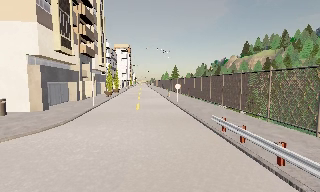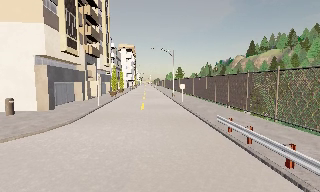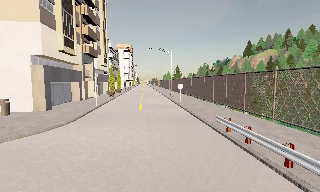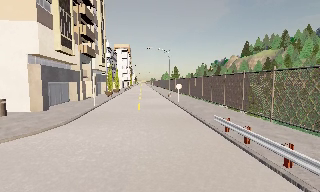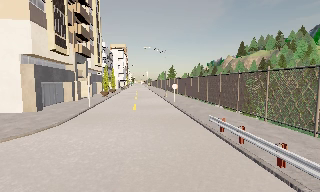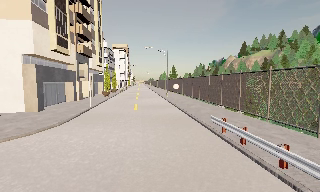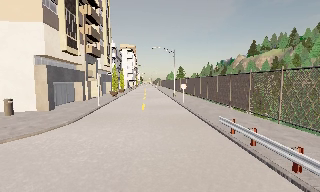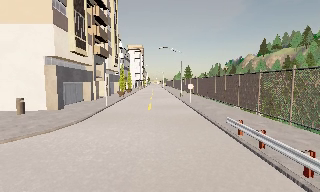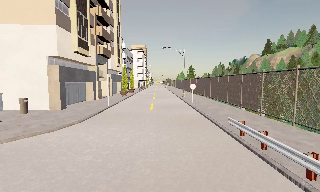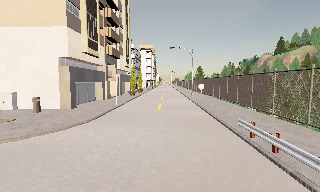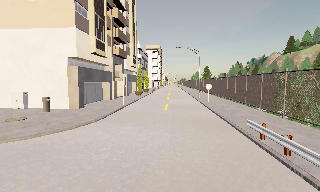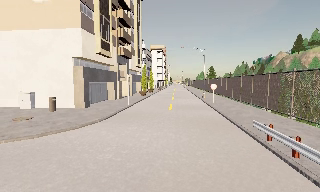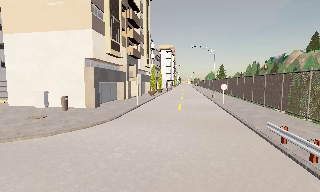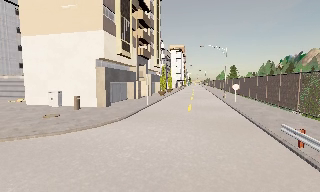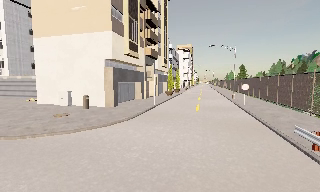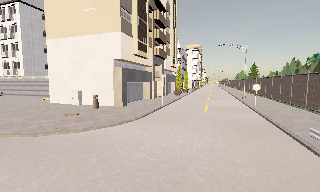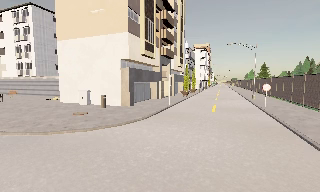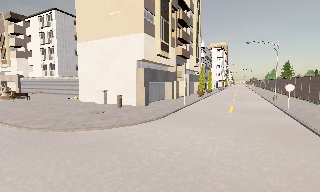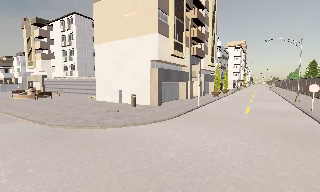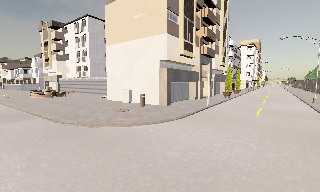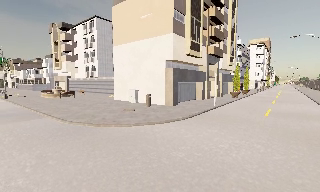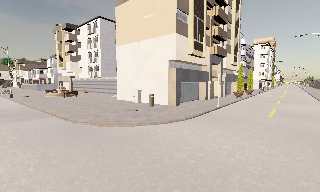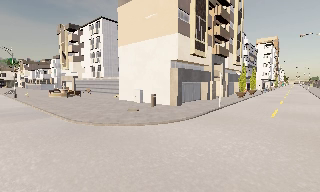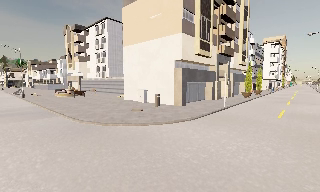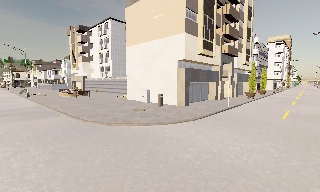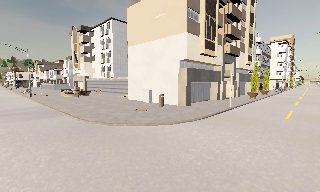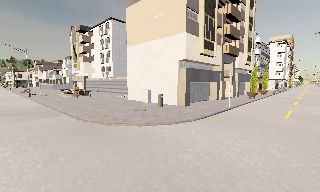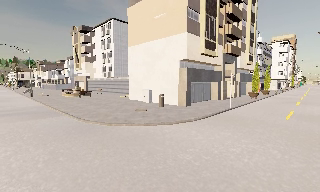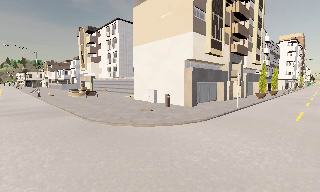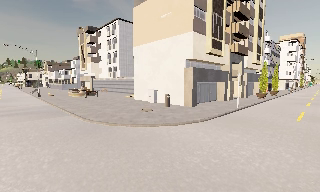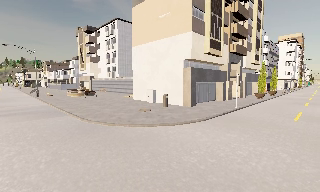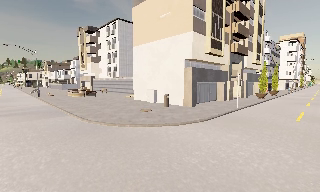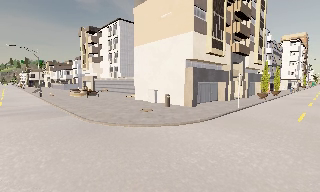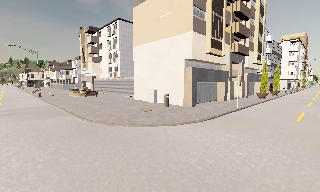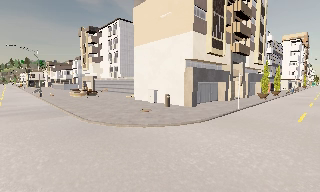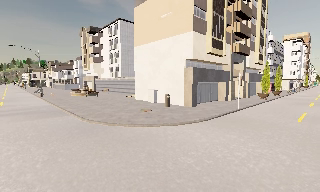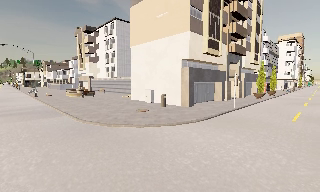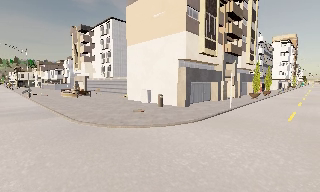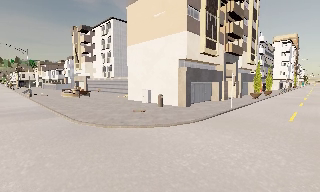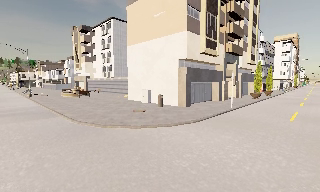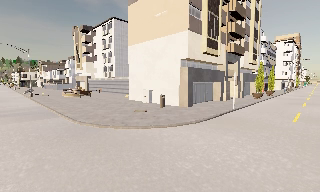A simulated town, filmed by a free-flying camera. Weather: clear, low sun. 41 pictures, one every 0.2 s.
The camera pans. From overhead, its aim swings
counterclockwise.
The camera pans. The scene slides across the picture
to the right.
0.0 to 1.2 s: The camera shifts only a little, or ends up much as it began.
1.2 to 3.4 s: The scene slides to the right, as the camera pans about 30 degrees to its left.
3.4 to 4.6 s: The scene slides to the right, as the camera pans about 15 degrees to its left. It travels to its right, about 0.5 m.
4.6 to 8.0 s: The camera travels forward, about 0.5 m, so what stands in front looms larger.
The film runs forward here.
